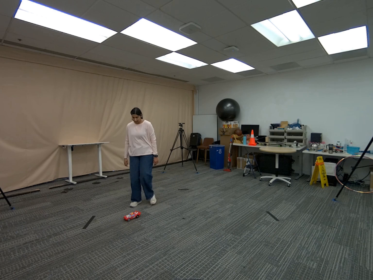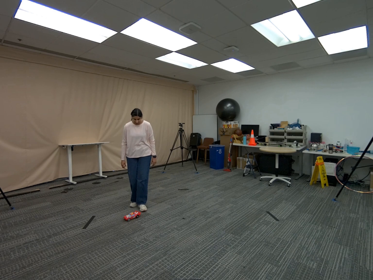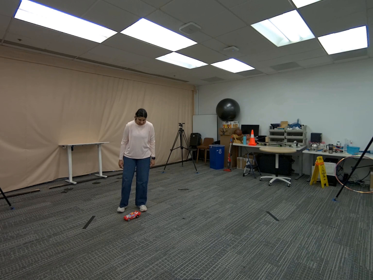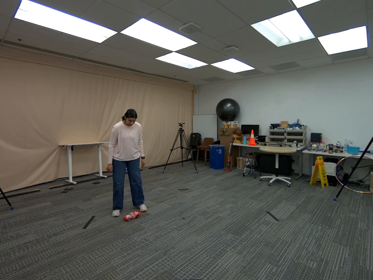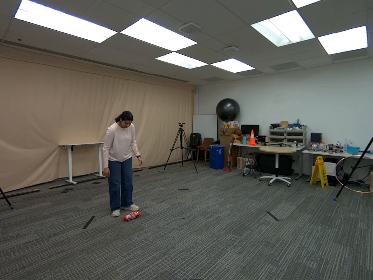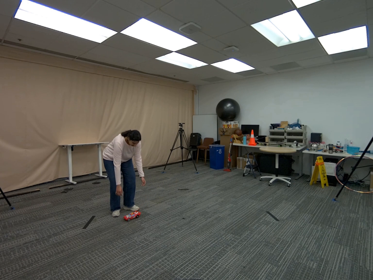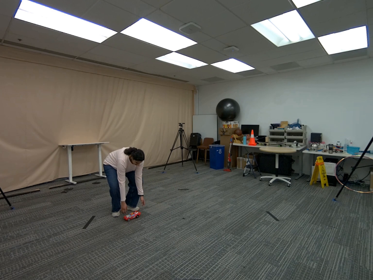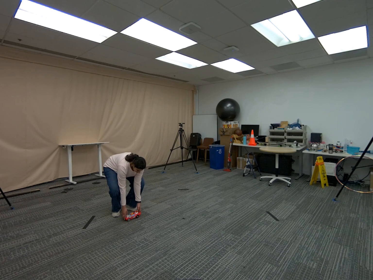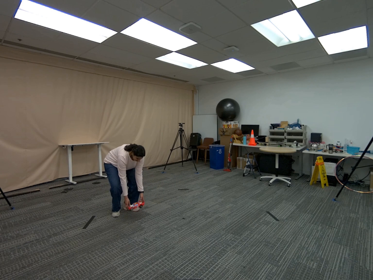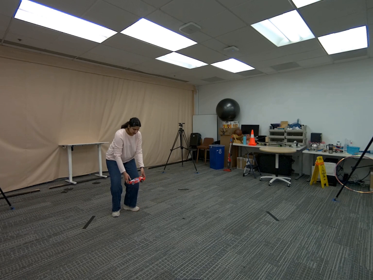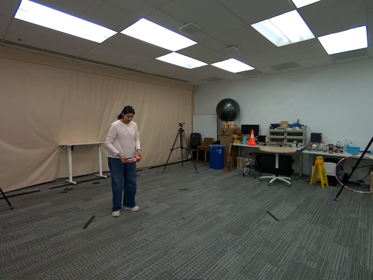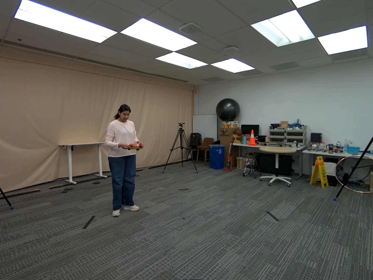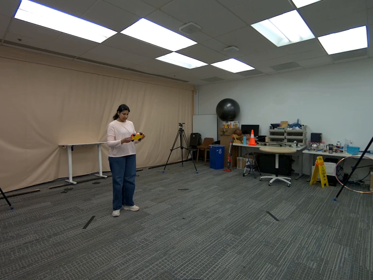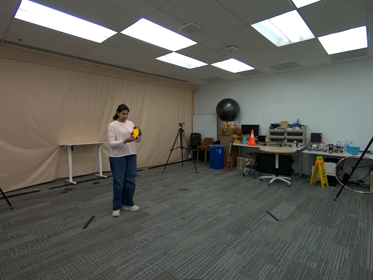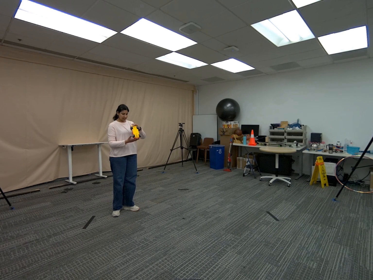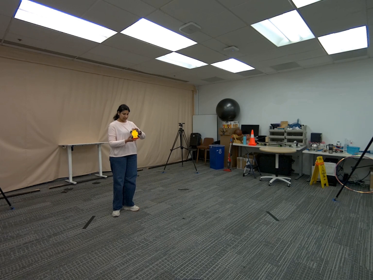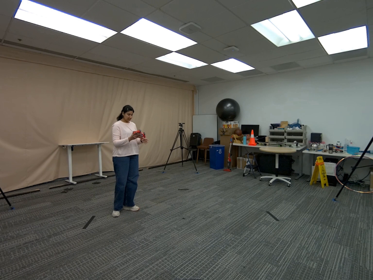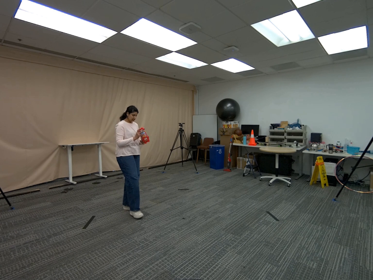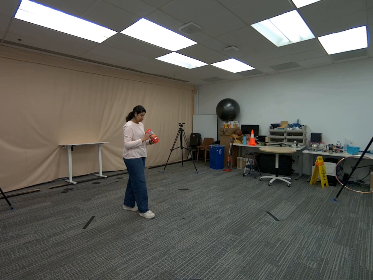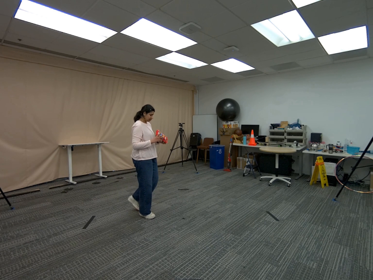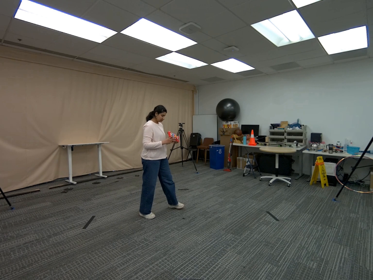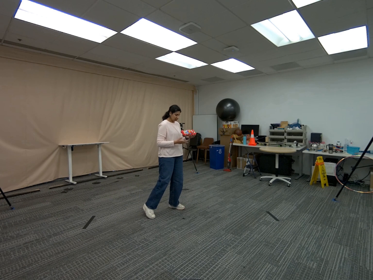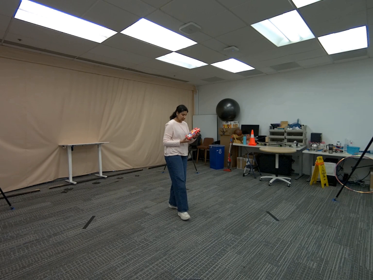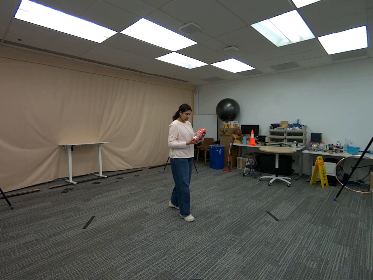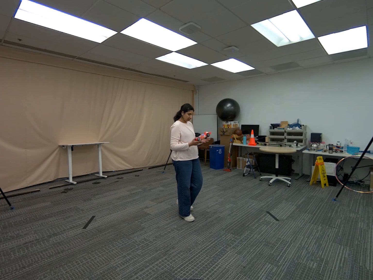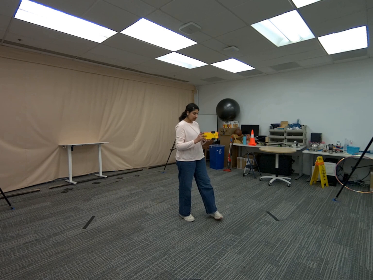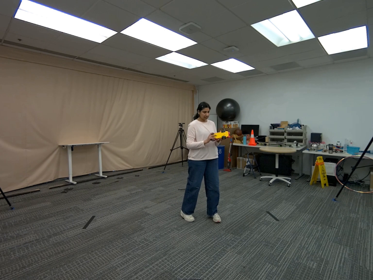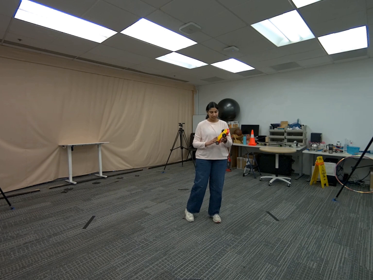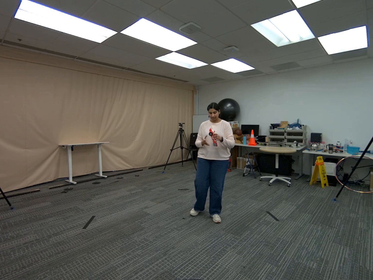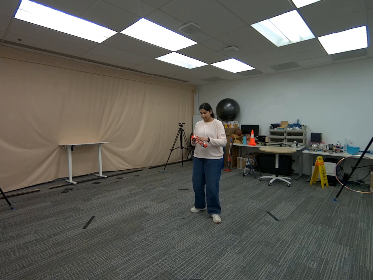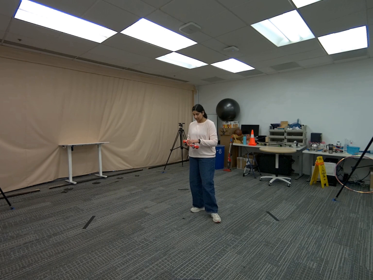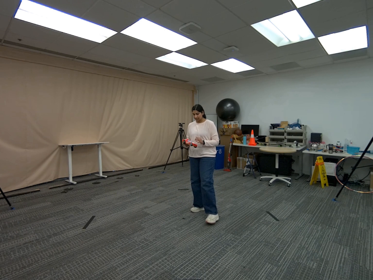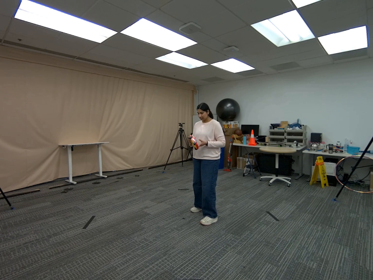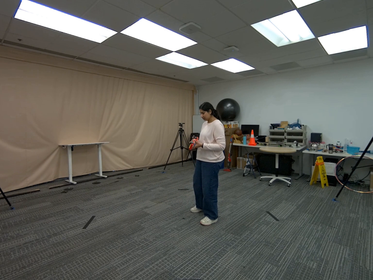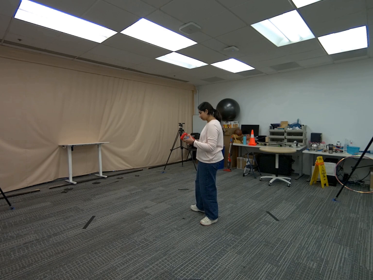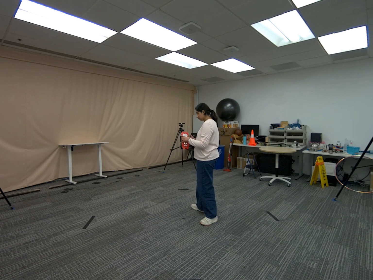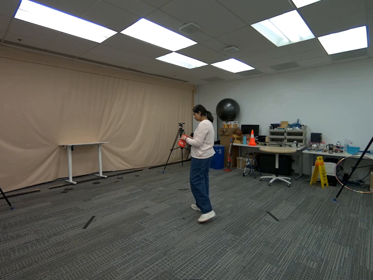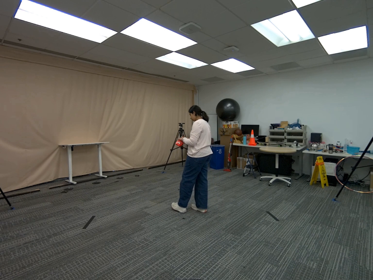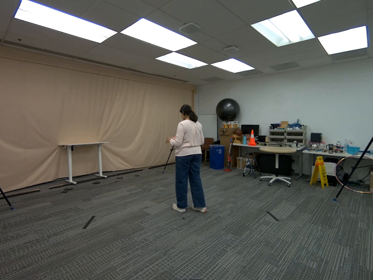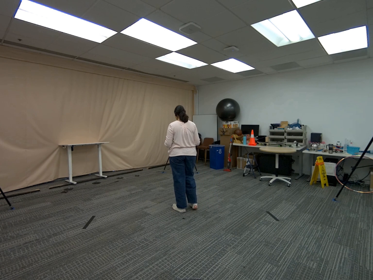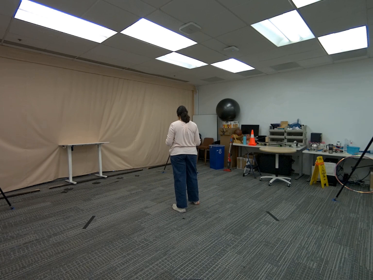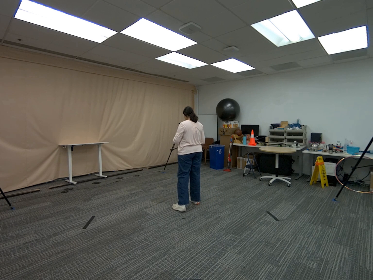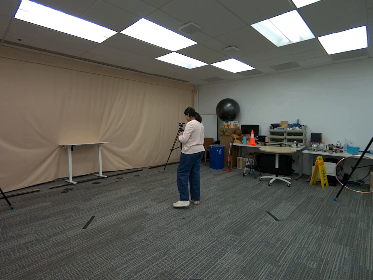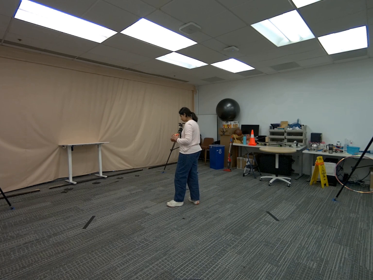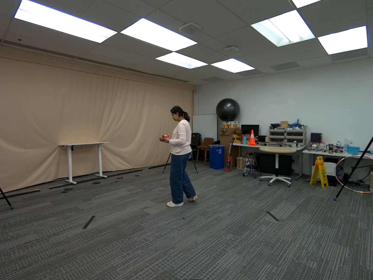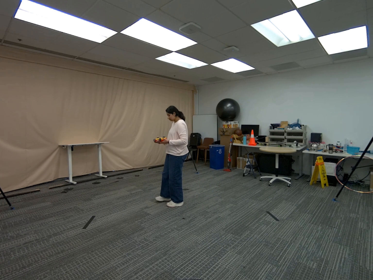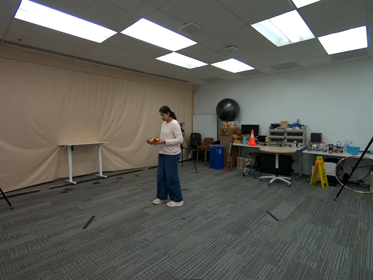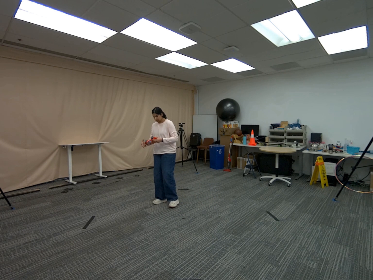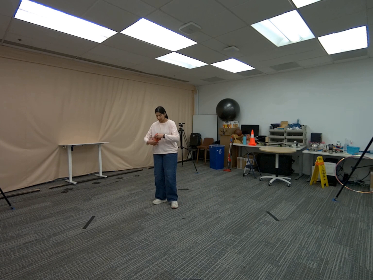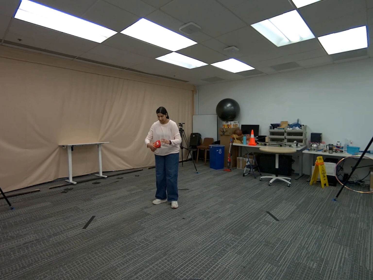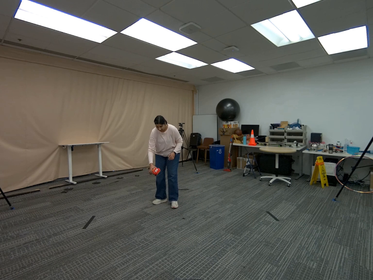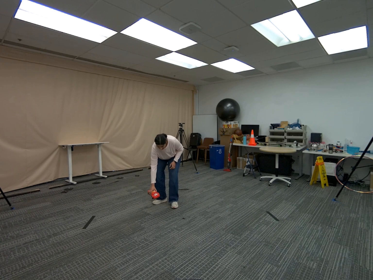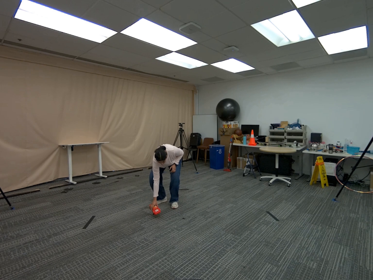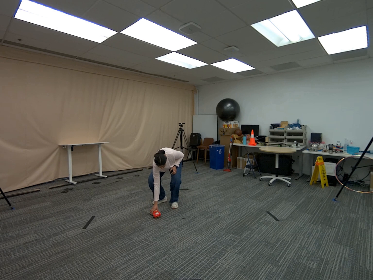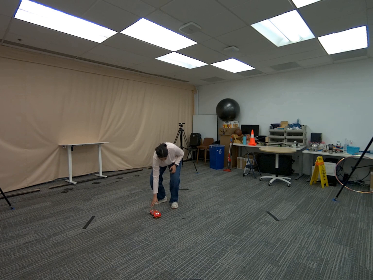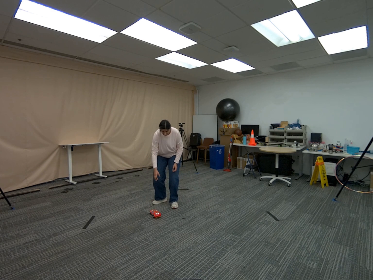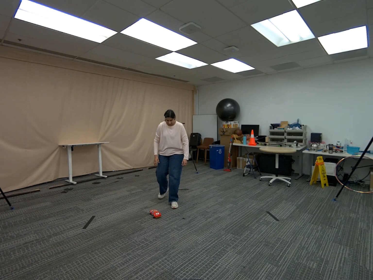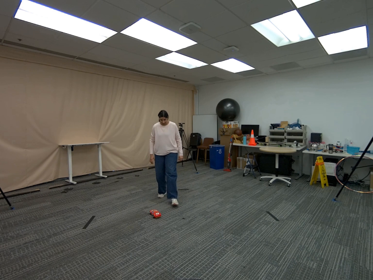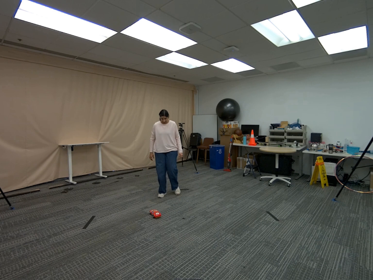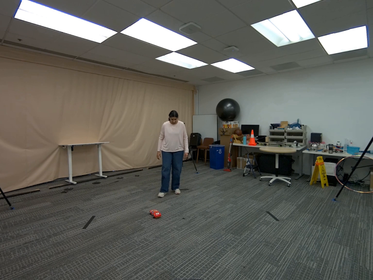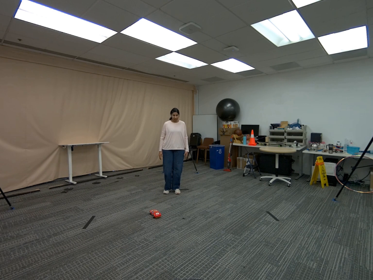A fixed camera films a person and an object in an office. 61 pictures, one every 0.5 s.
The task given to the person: Walk to the toy car on the ground, pick it up with both hands, and rotate the car midair until end of scene. Put car back on ground when finished.
